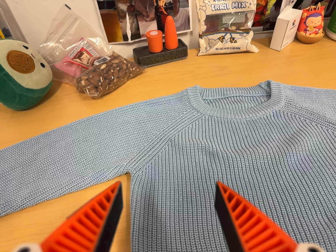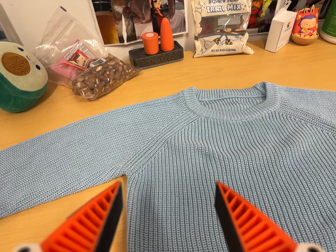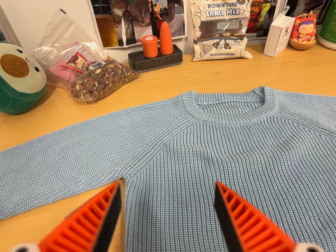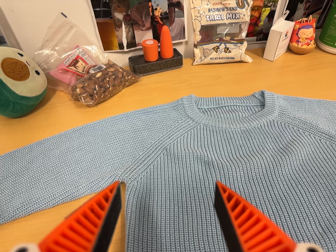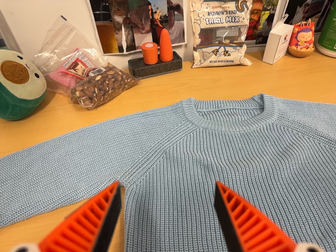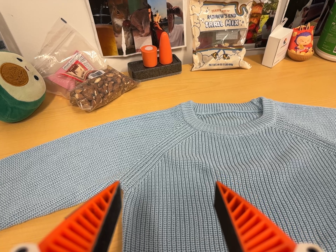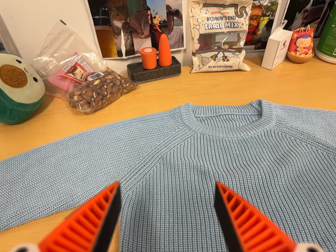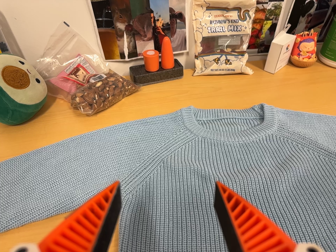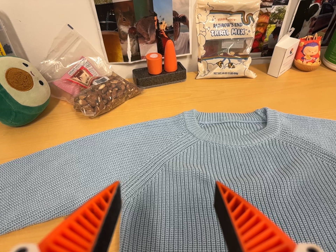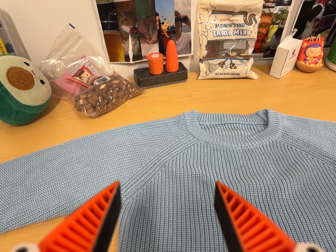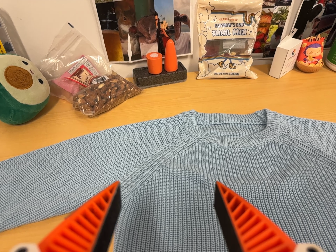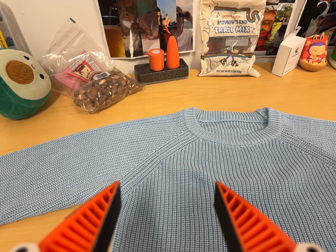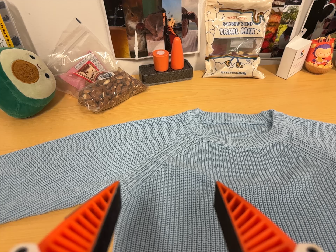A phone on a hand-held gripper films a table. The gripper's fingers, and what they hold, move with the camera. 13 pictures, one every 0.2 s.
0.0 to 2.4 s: The camera shifts only a little, or ends up much as it began.
The film runs backward here.
